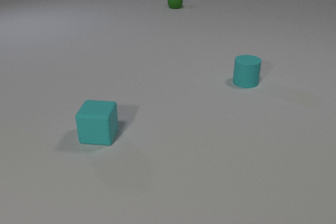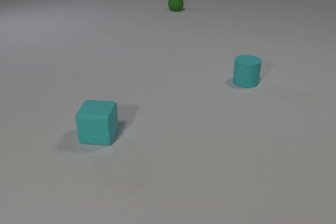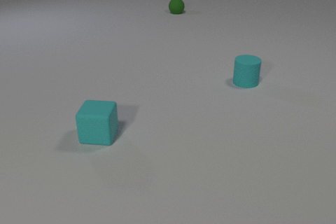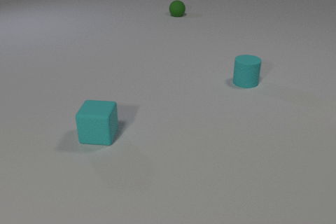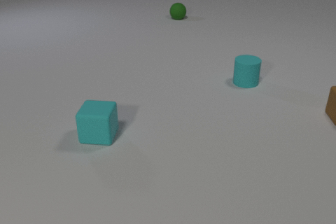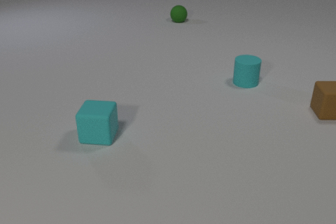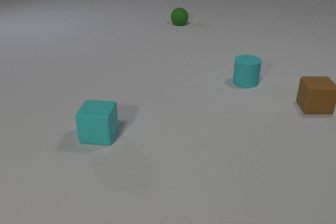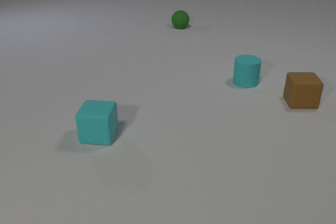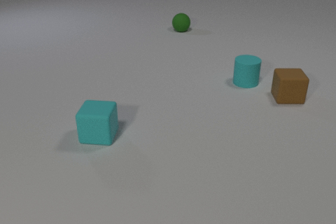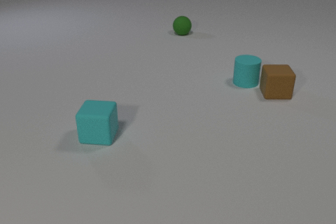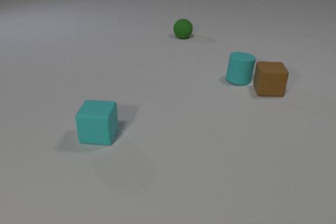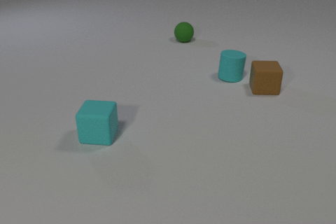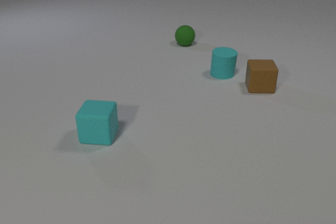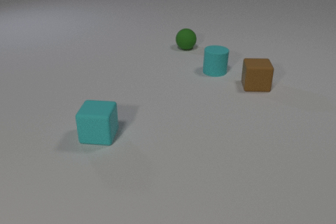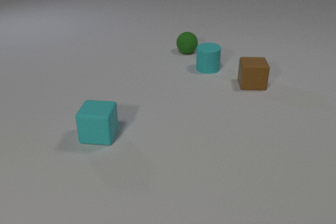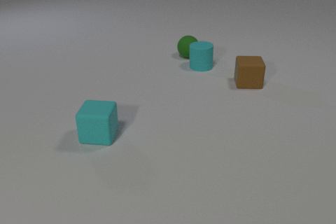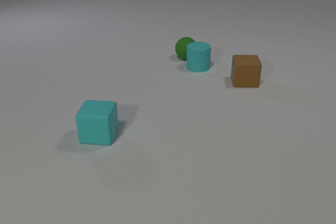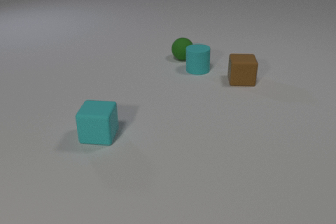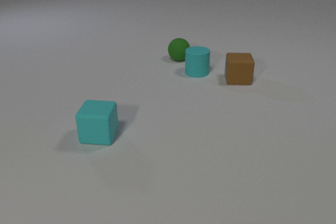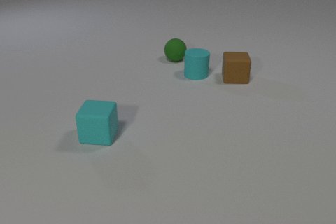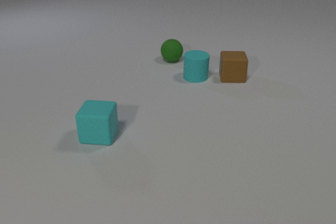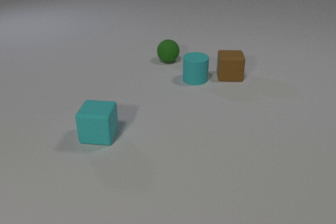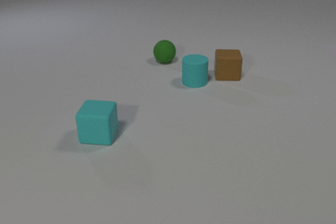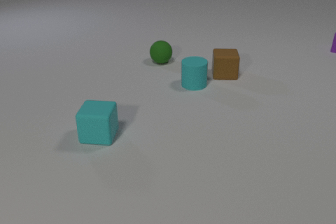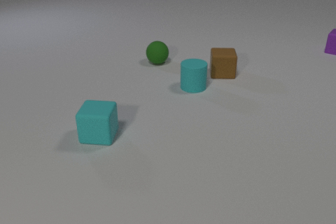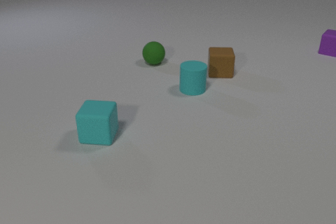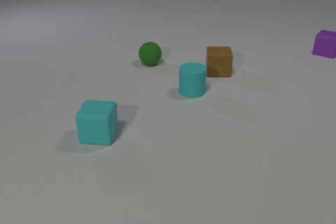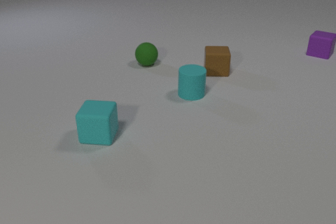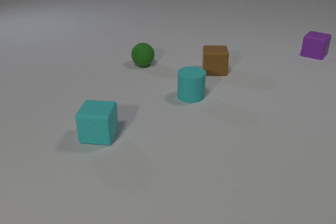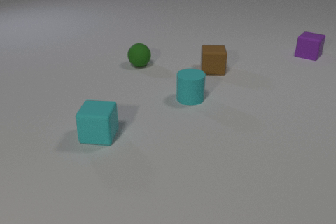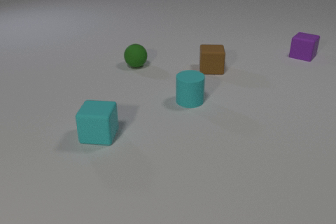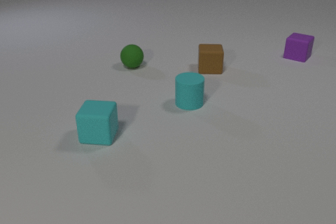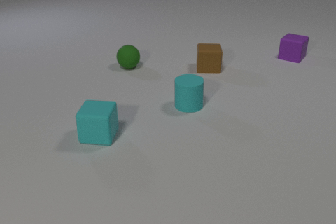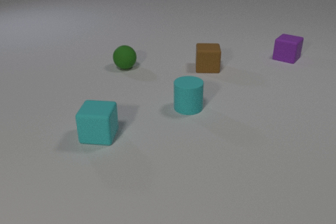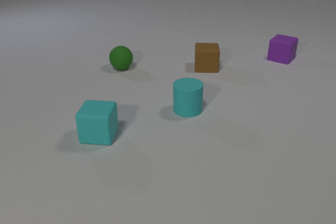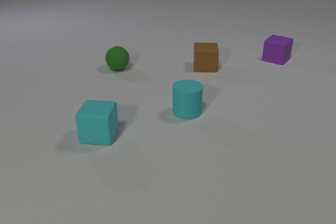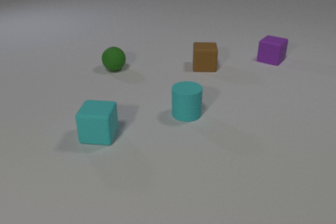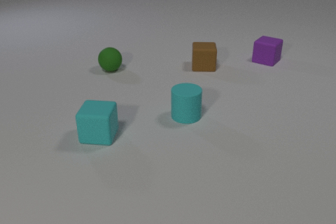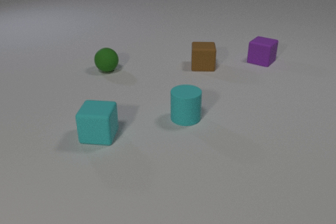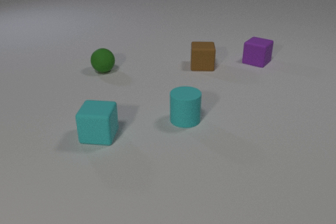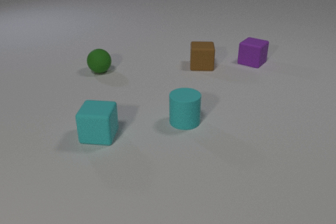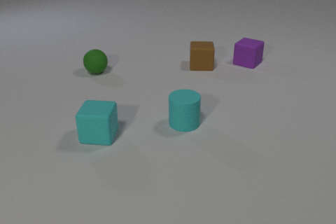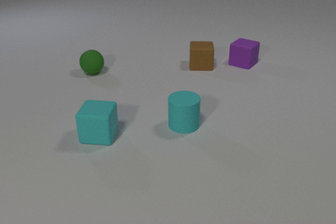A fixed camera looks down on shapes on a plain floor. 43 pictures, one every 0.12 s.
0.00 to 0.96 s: The brown rubber cube comes in at the right edge, slides to the left and away from the camera. The green rubber sphere rolls toward the camera.
0.96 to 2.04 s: The brown rubber cube slides to the left and away from the camera. The cyan rubber cylinder slides to the left and away from the camera. The green rubber sphere rolls toward the camera. The brown rubber cube and the cyan rubber cylinder collide. The cyan rubber cylinder and the green rubber sphere collide.
2.04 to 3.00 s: The brown rubber cube slides to the left and away from the camera. The cyan rubber cylinder slides toward the camera. The green rubber sphere rolls to the left and toward the camera. The purple rubber cube comes in at the right edge, slides to the left and toward the camera.
3.00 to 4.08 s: The brown rubber cube slides to the left and away from the camera. The cyan rubber cylinder slides toward the camera. The green rubber sphere rolls to the left. The purple rubber cube slides to the left and toward the camera.
4.08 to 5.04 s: The brown rubber cube slides to the left. The cyan rubber cylinder slides toward the camera. The green rubber sphere rolls to the left. The purple rubber cube slides to the left and toward the camera.
What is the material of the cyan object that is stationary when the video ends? rubber.
What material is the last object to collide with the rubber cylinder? rubber.
How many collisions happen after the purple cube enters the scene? 0.
